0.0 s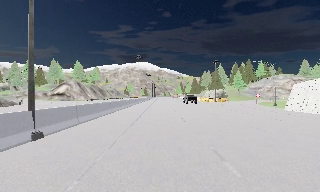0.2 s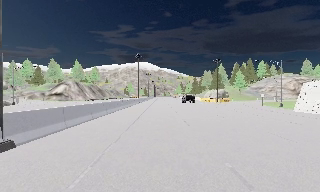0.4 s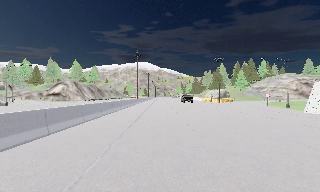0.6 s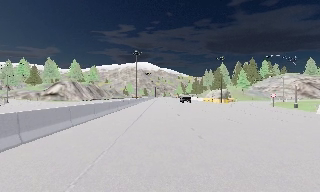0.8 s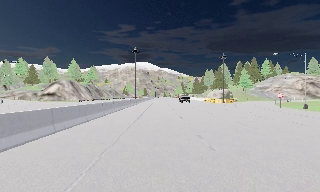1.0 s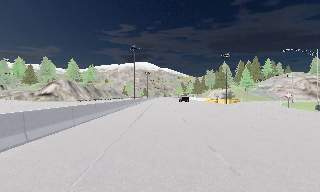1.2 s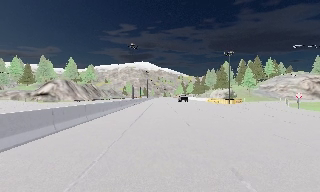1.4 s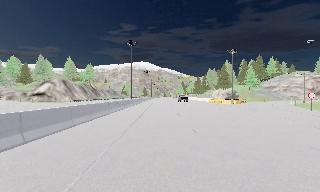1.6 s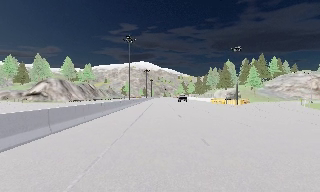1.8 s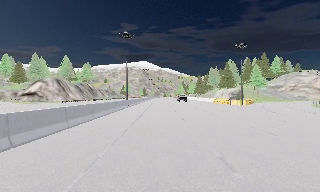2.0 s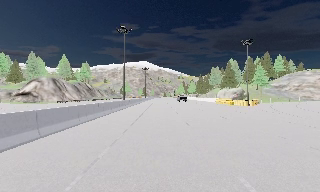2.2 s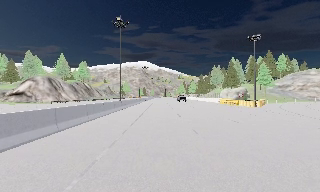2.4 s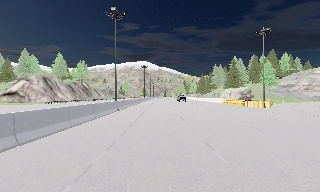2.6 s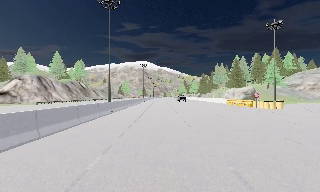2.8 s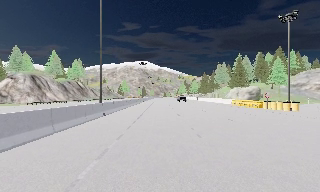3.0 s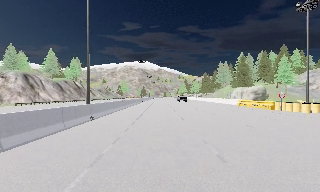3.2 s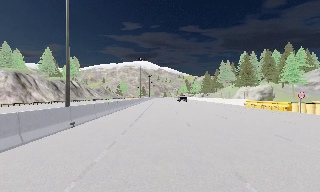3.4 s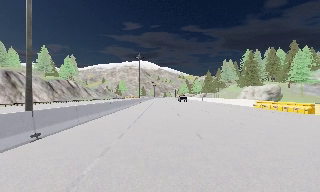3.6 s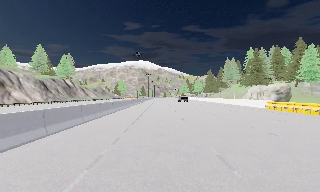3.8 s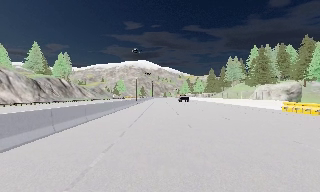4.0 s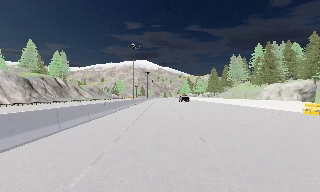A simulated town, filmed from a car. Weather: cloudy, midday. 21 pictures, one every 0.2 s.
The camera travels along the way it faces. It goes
forward.
0.0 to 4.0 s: The camera travels forward, about 40 m, so what stands in front looms larger. It gains speed.
The film runs forward here.
